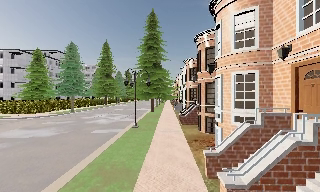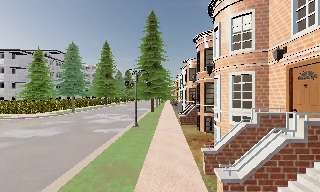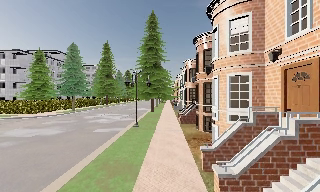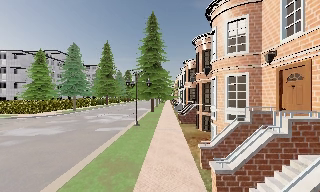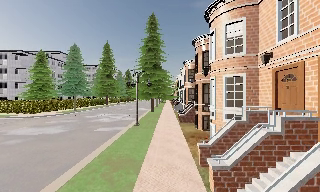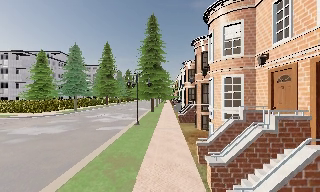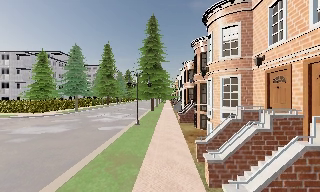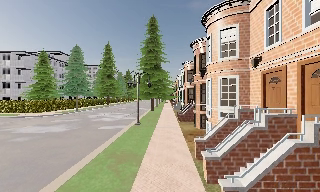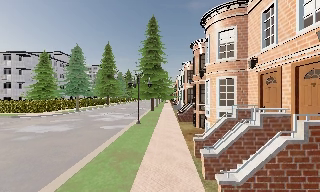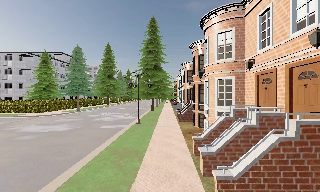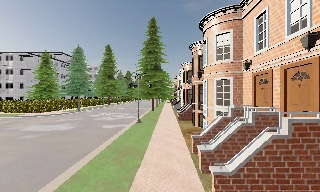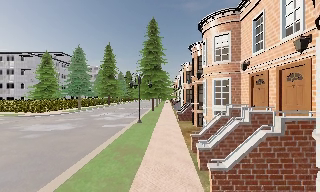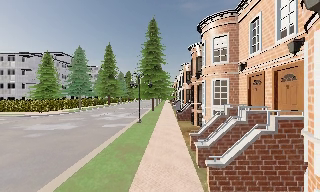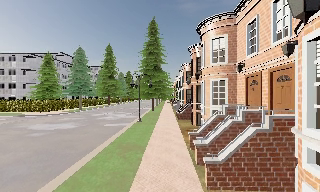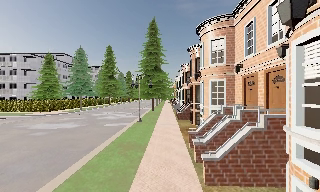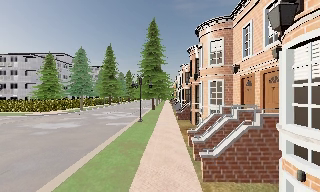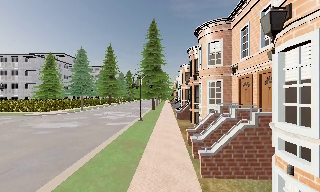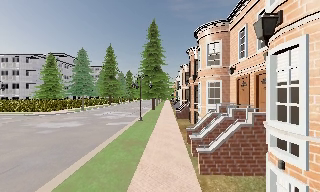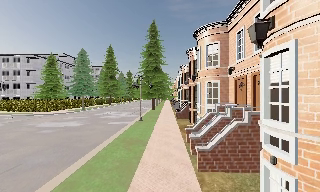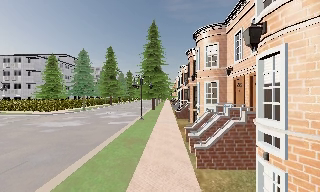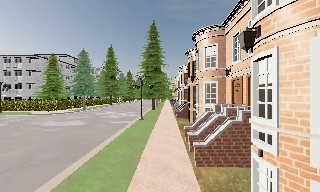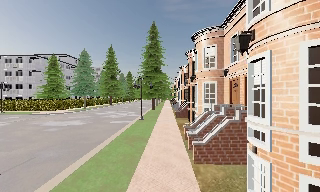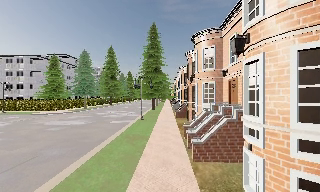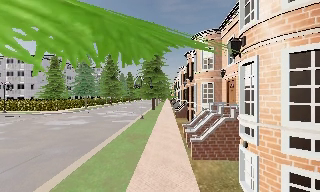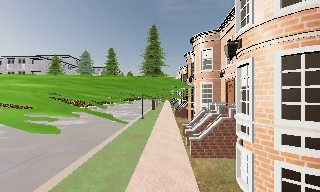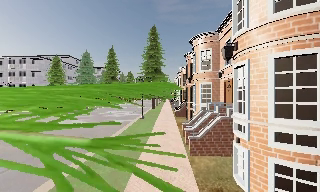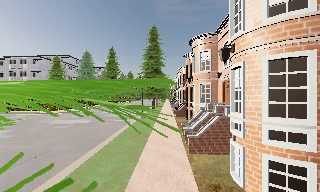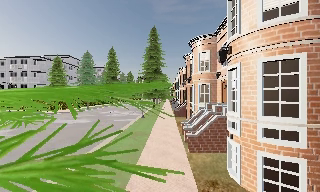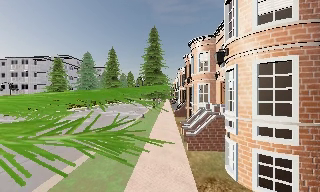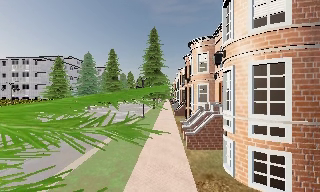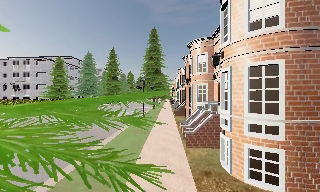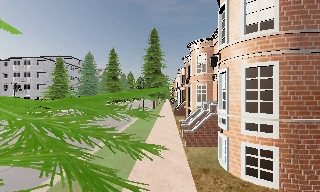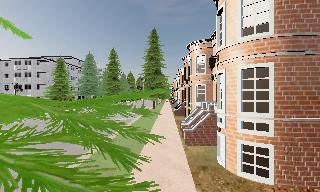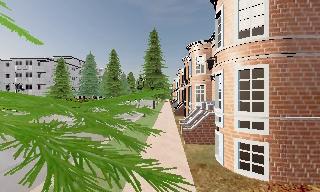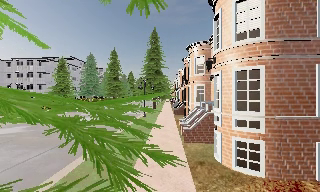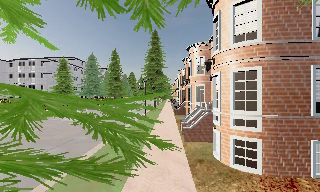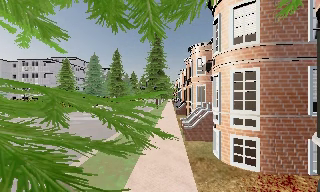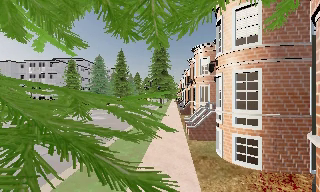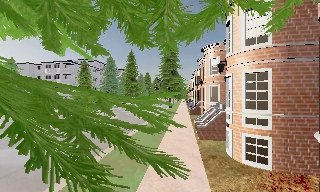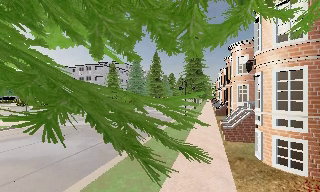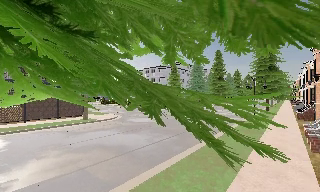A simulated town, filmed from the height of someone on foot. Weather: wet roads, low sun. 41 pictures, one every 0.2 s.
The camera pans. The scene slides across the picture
to the right.
The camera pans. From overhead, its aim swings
counterclockwise.
0.0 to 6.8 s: The camera travels backward, about 7 m, so what stands in front gets smaller.
6.8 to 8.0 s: The camera pans to its left, which is counterclockwise from overhead, by about 35 degrees. It travels backward, about 1 m.
The film runs backward here.
